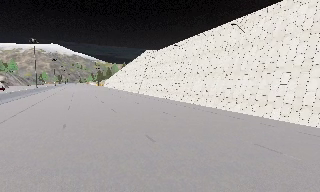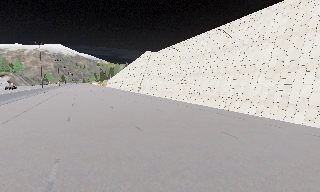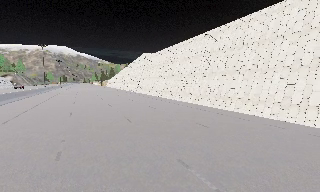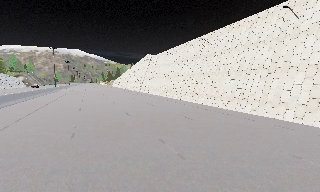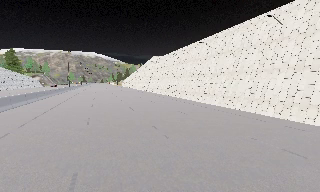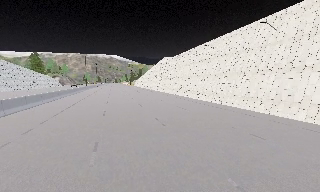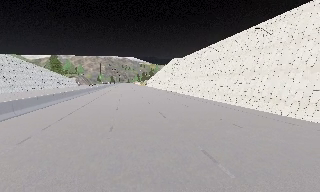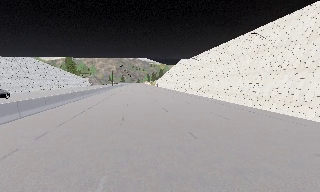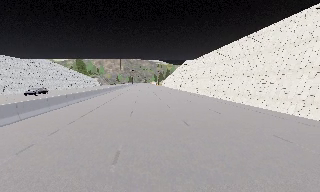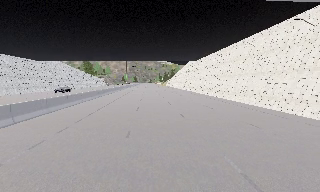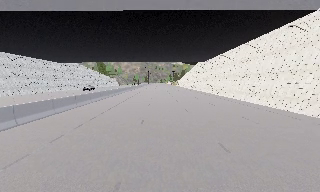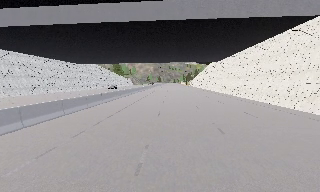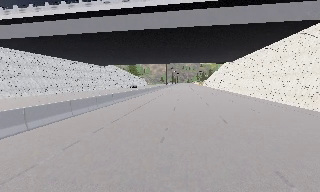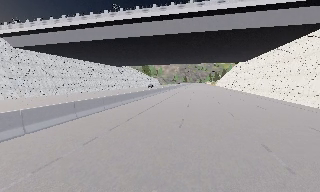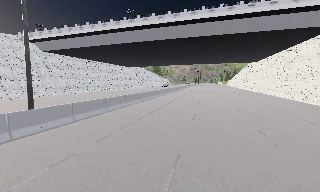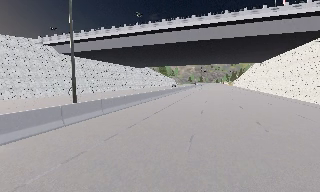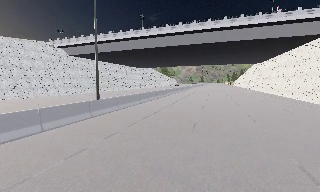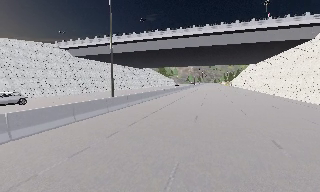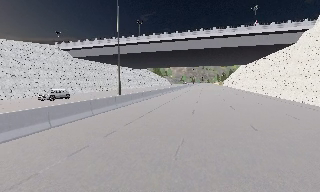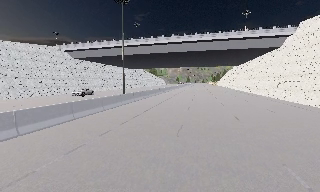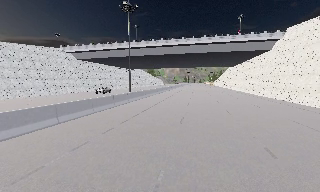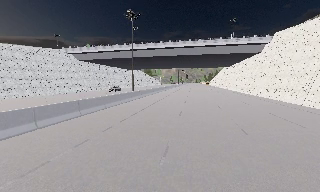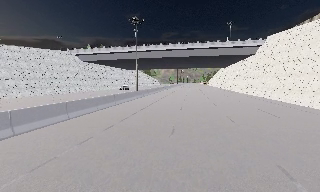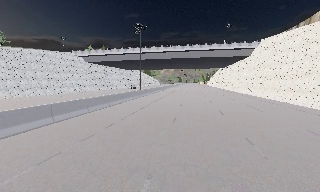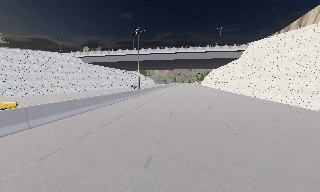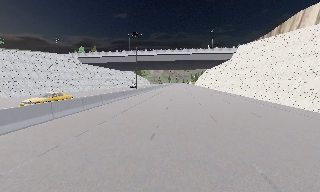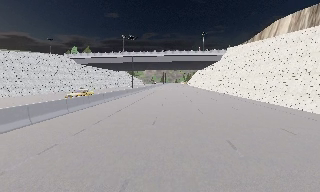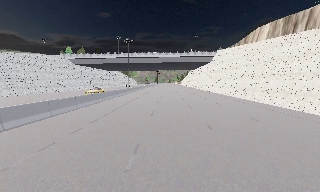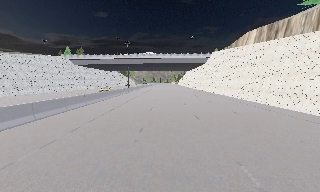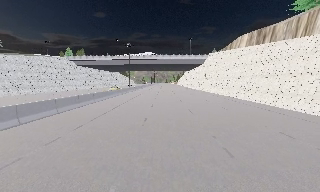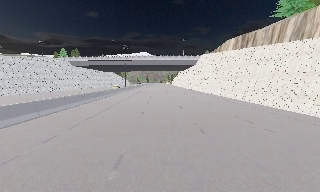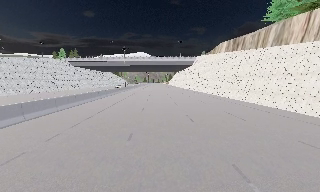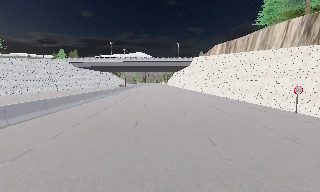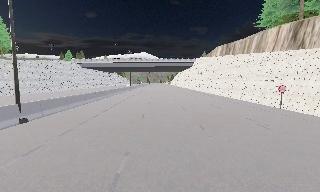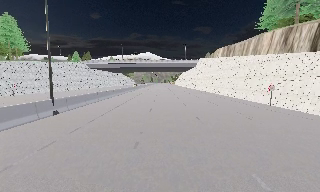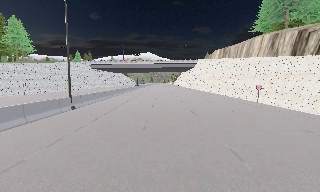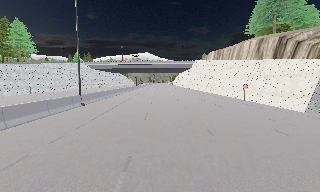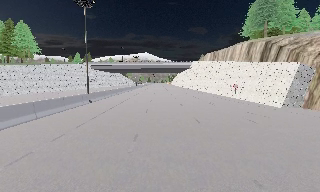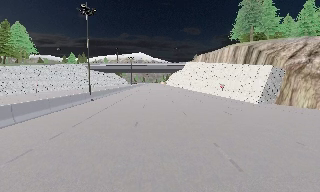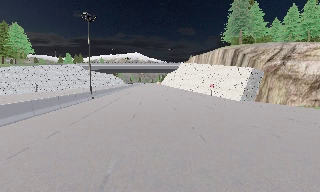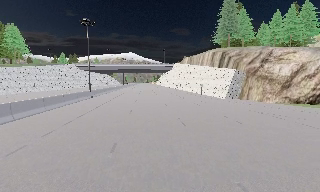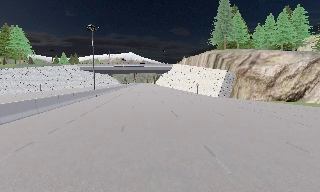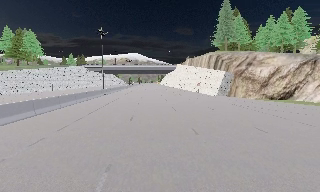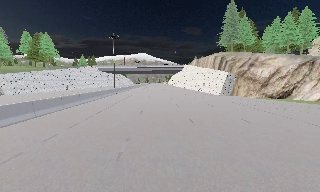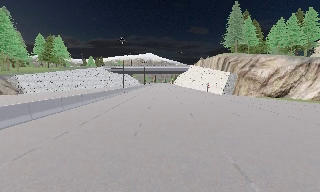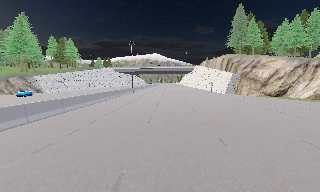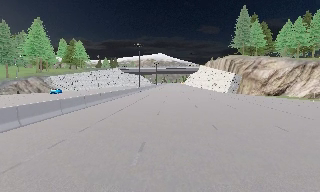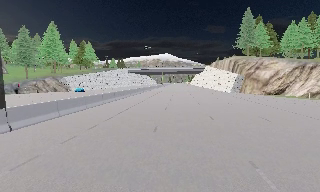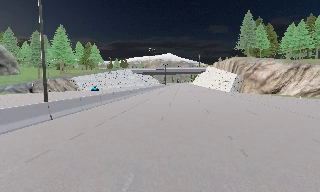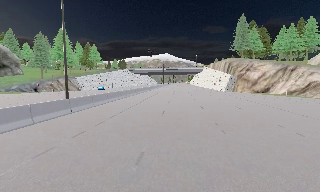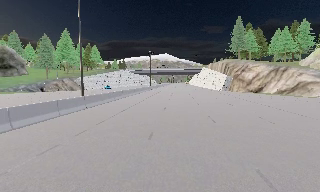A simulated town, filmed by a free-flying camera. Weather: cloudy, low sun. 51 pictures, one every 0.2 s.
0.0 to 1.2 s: The camera pans to its left, which is counterclockwise from overhead, by about 15 degrees. It travels backward and to its right, about 12 m, so what stands in front gets smaller.
1.2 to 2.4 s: The camera swings to its left by about 20 degrees, and the scene slides to the right. It travels backward, about 14 m, so what stands in front gets smaller.
2.4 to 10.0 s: The camera travels backward, about 85 m, so what stands in front gets smaller.
The film runs backward here.
